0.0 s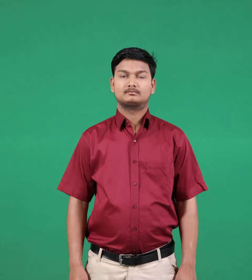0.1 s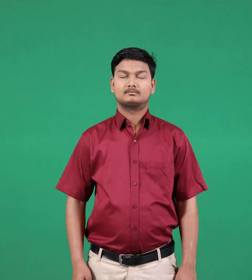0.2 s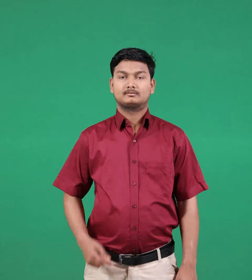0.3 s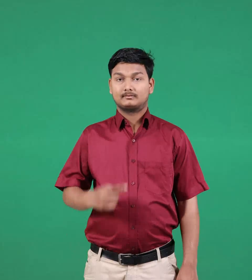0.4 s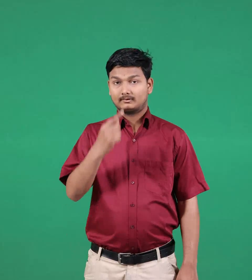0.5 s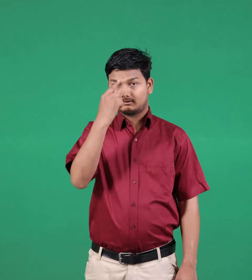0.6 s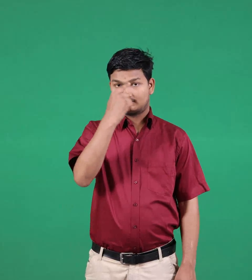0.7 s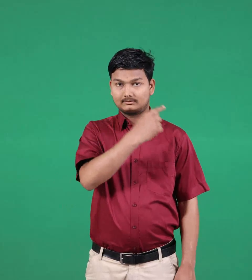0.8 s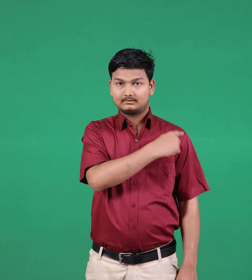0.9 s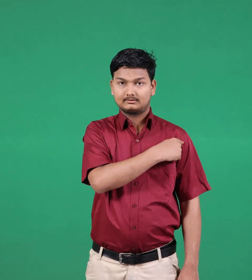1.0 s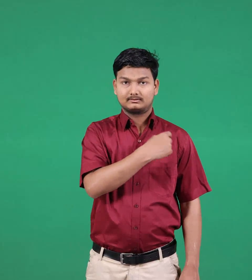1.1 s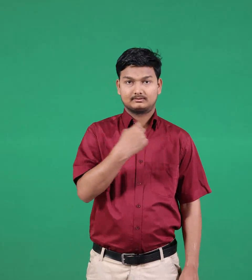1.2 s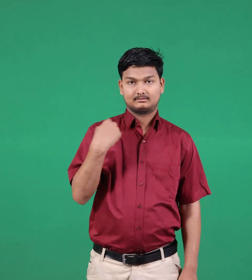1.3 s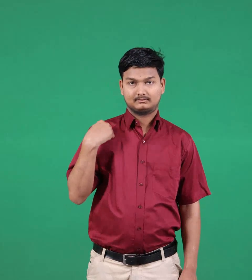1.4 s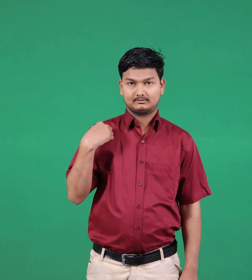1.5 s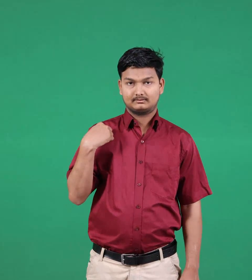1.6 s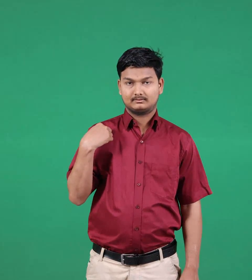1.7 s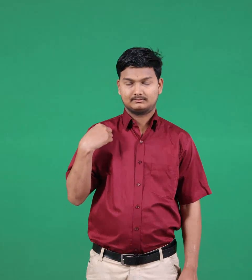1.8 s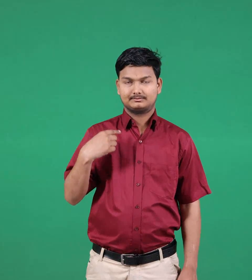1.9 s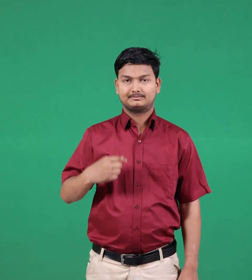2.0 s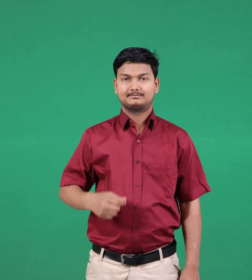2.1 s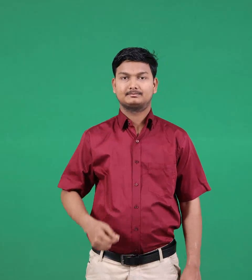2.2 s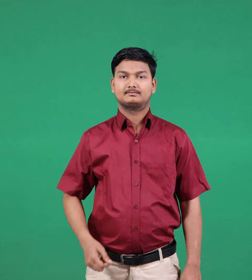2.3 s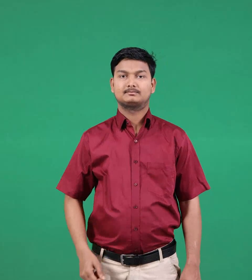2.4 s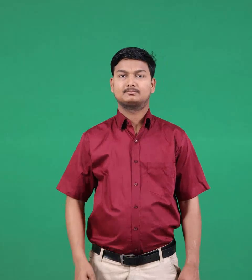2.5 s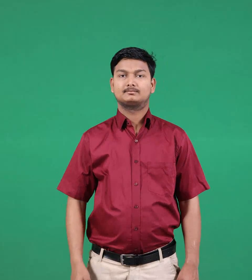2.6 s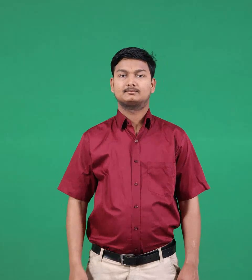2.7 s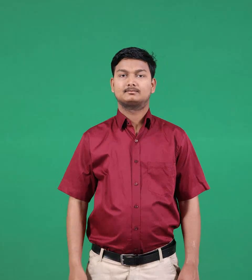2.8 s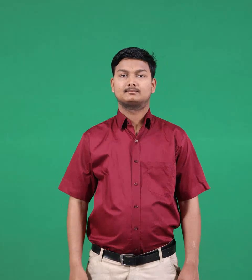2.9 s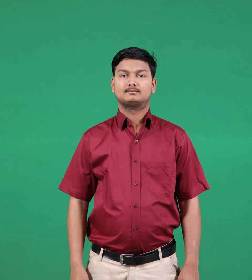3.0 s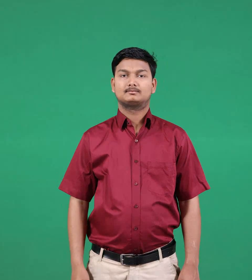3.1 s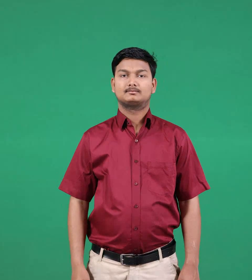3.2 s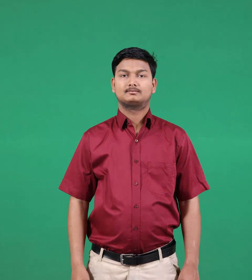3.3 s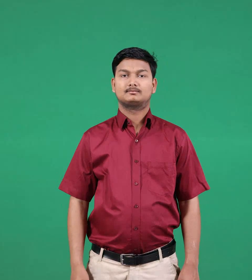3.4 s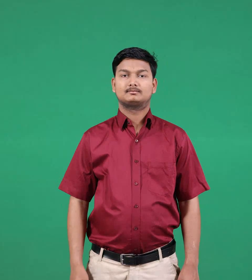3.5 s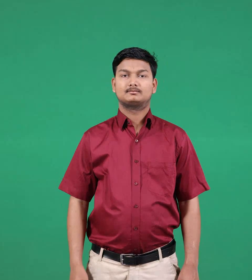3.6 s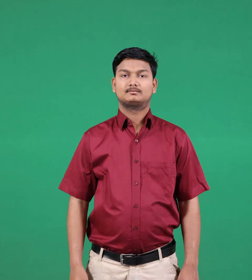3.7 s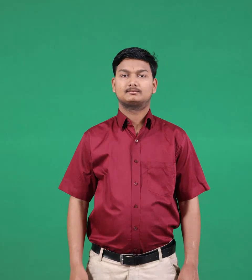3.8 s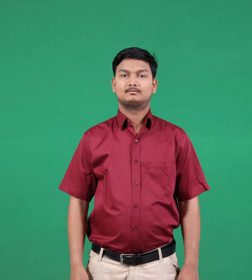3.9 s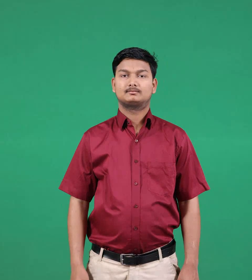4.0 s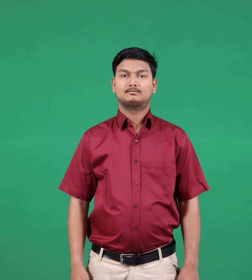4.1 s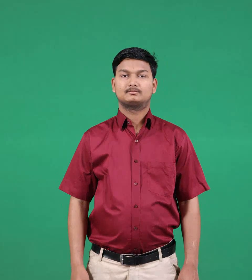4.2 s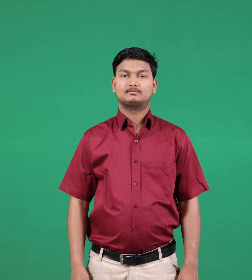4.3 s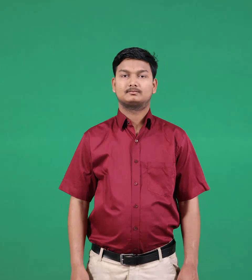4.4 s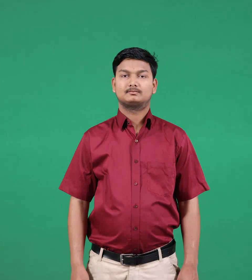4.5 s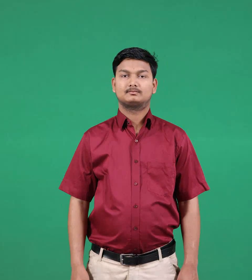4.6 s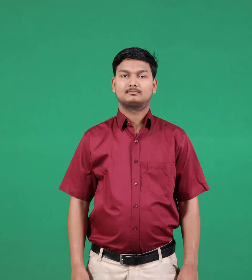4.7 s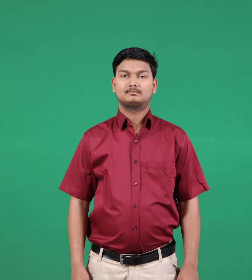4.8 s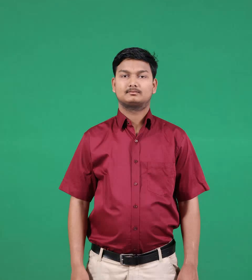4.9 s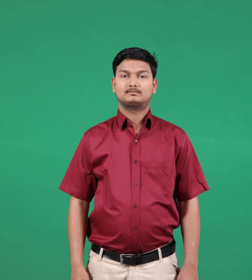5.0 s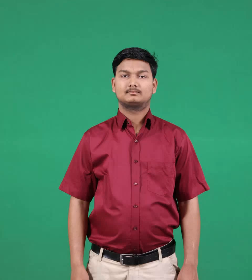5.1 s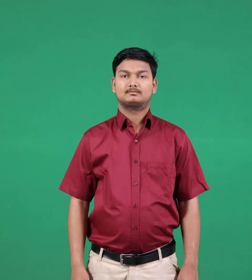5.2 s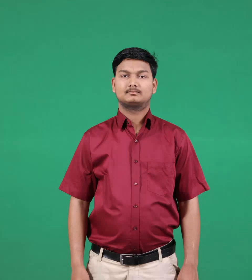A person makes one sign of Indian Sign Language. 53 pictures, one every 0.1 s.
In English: christian
